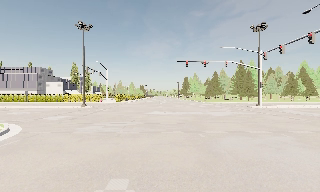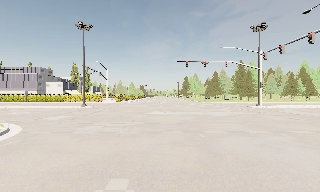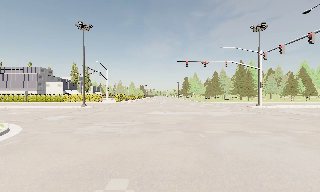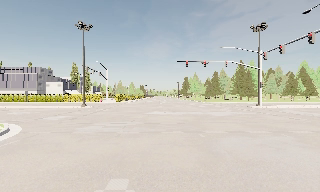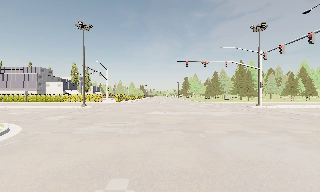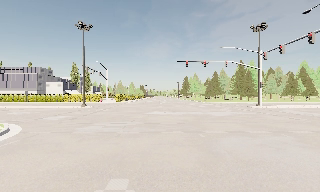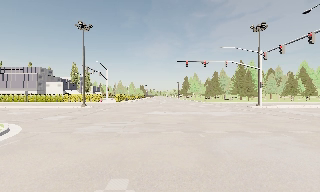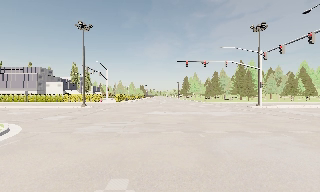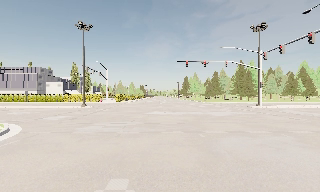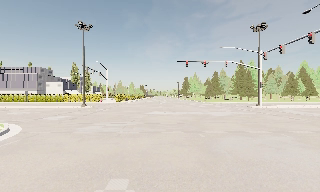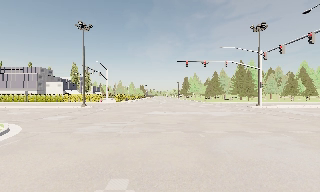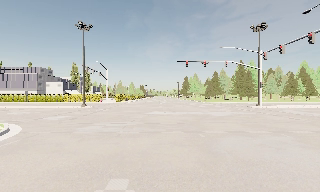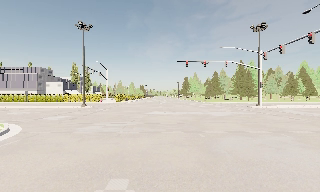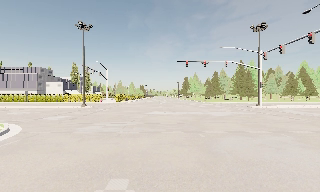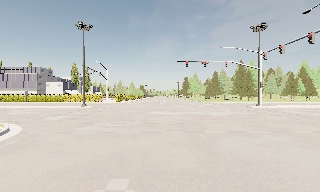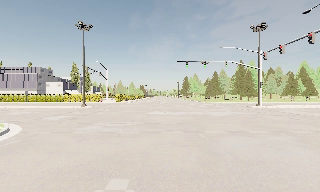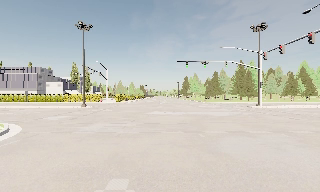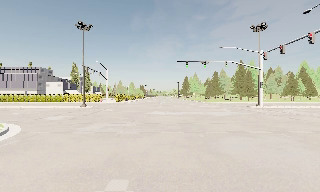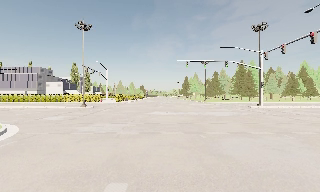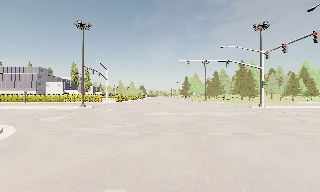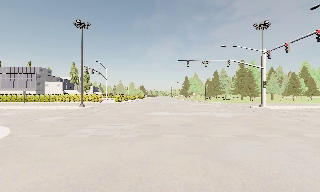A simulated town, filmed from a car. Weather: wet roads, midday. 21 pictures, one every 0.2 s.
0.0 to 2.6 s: The camera keeps its place and its aim.
2.6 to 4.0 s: The camera travels forward, about 0.5 m, so what stands in front looms larger. It gains speed.
The film runs forward here.
